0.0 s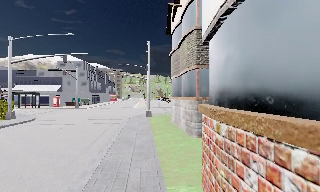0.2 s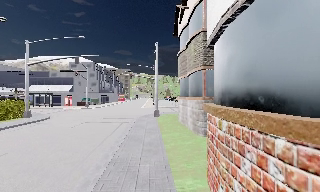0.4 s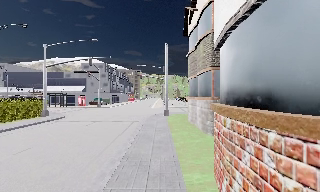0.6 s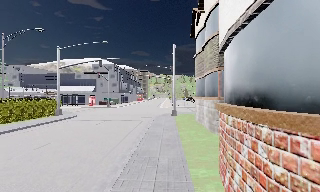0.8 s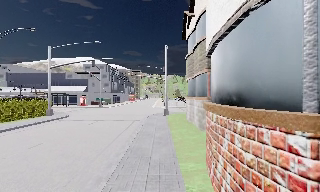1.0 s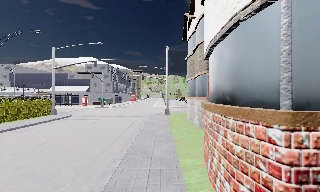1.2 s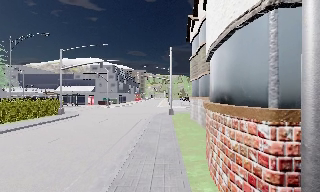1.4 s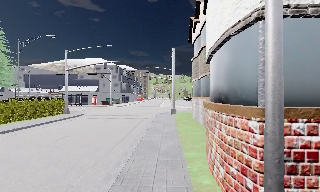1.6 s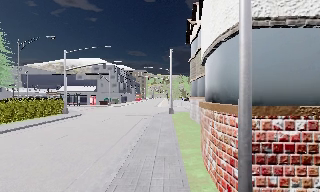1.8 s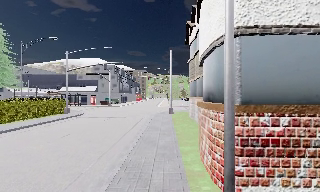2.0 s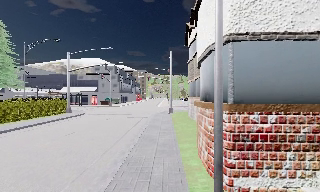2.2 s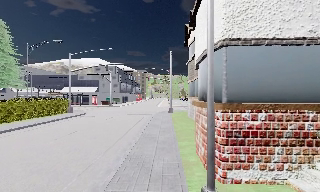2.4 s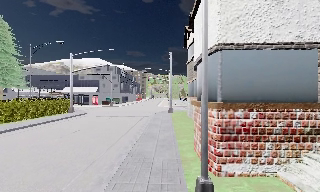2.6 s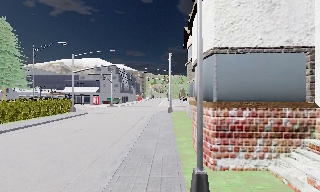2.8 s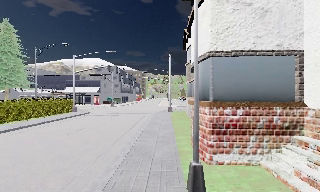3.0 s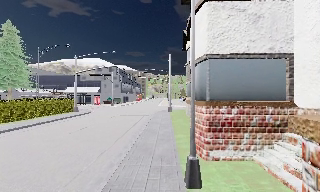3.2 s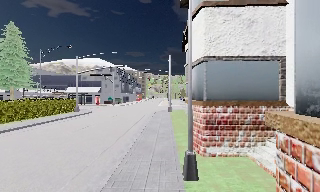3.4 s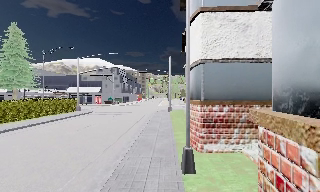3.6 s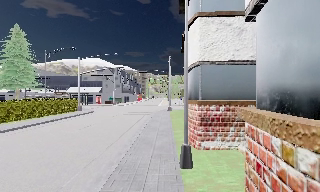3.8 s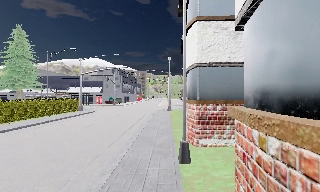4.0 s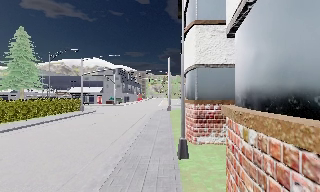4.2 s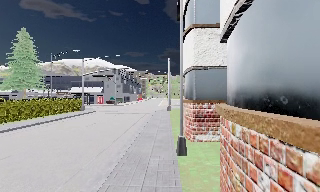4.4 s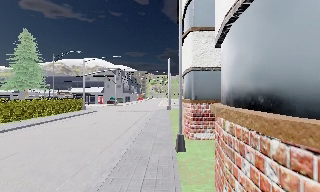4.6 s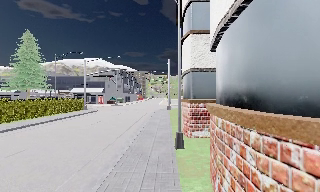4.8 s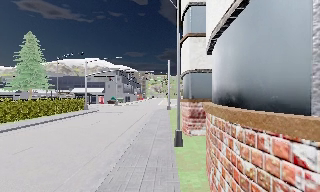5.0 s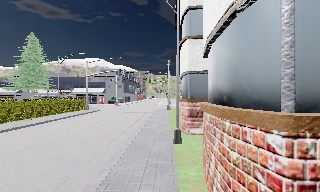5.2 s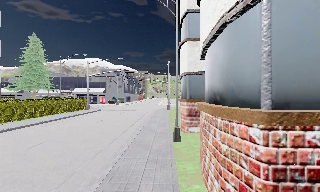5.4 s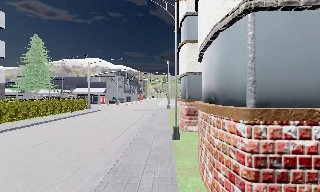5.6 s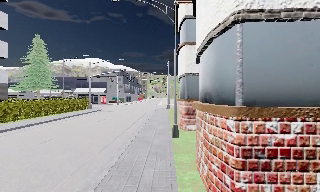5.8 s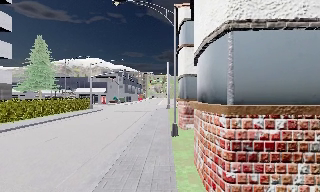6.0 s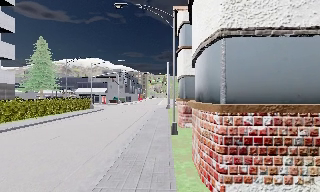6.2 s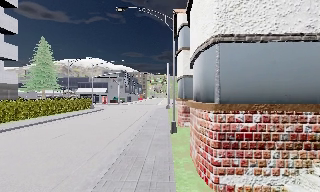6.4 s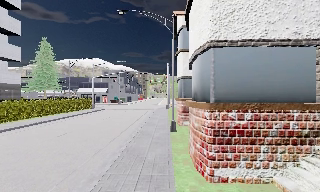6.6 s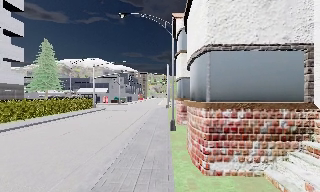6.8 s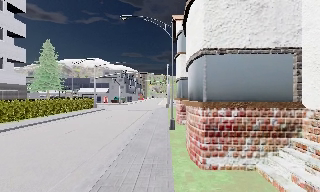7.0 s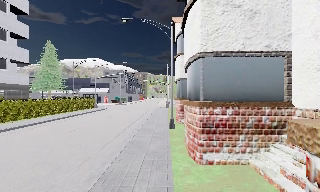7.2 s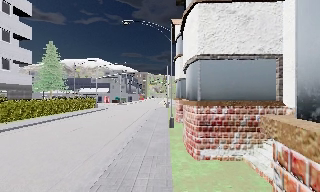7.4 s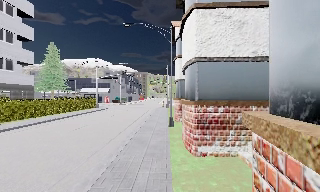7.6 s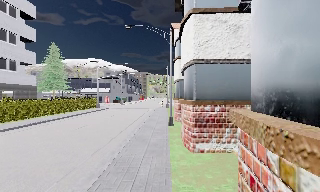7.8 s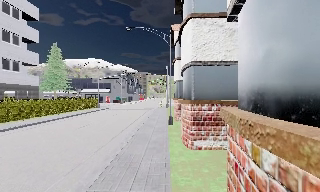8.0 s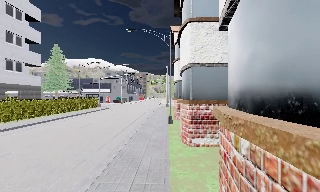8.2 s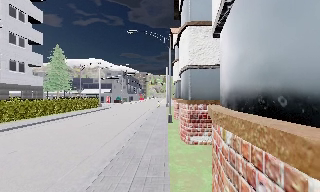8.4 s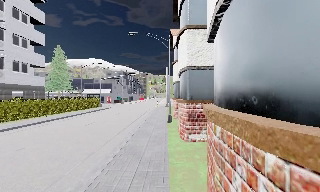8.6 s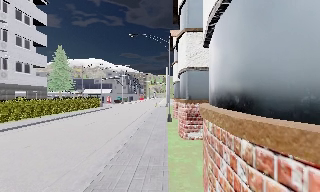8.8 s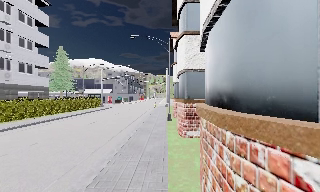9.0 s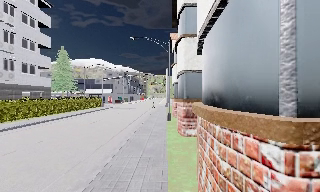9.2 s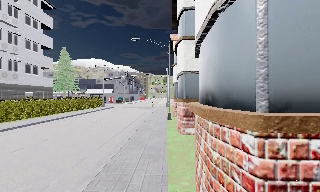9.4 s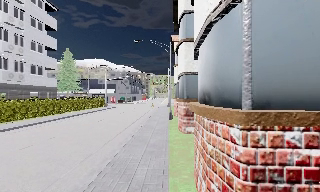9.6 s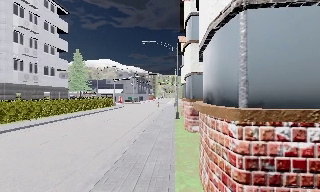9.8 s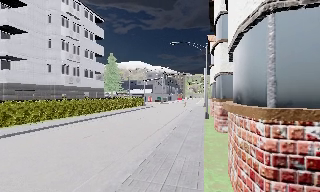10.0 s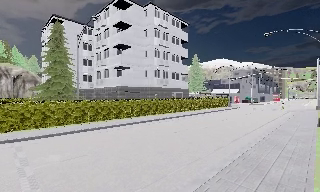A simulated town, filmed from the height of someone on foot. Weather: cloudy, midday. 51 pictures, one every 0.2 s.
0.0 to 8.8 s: The camera travels backward, about 16 m, so what stands in front gets smaller.
8.8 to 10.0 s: The scene slides to the right, as the camera pans about 40 degrees to its left. It travels backward, about 2 m.
The film runs backward here.
